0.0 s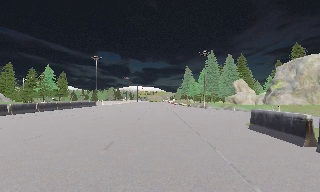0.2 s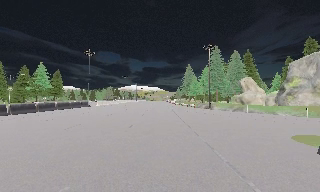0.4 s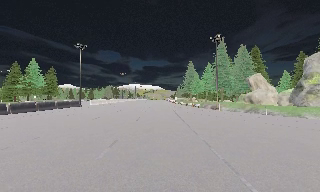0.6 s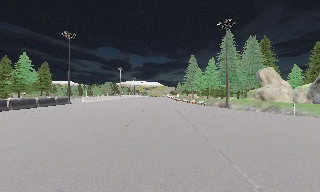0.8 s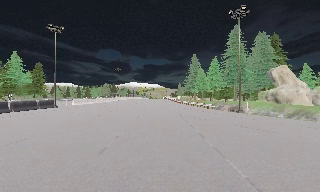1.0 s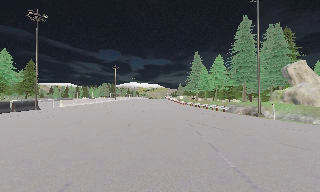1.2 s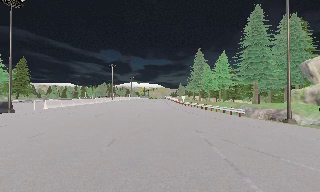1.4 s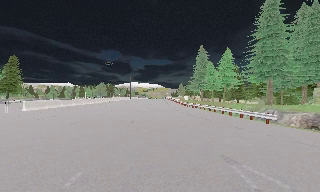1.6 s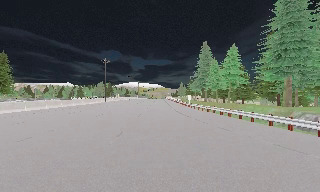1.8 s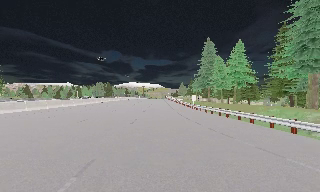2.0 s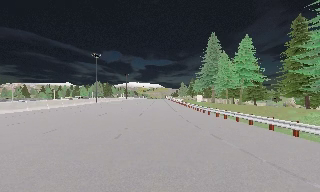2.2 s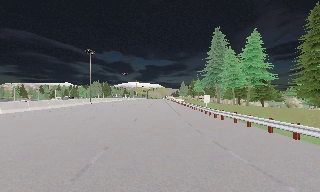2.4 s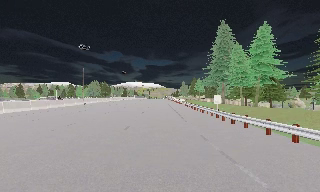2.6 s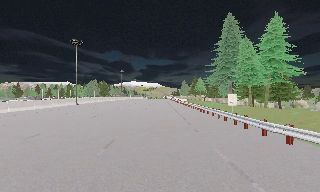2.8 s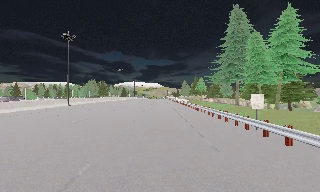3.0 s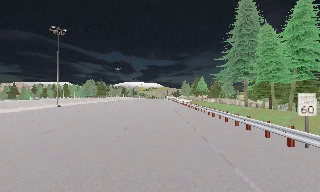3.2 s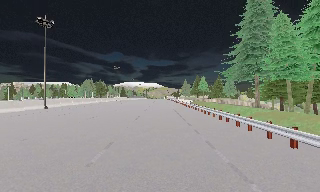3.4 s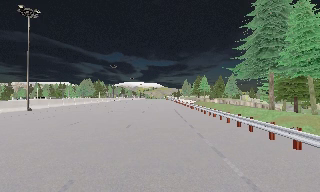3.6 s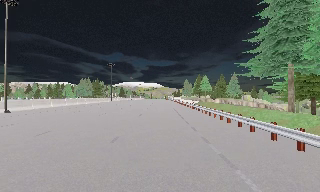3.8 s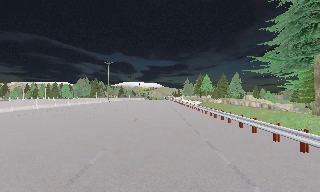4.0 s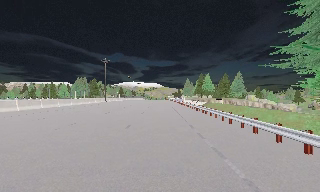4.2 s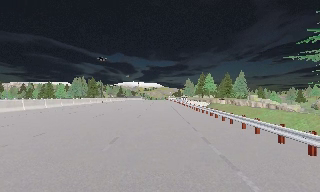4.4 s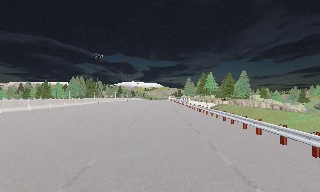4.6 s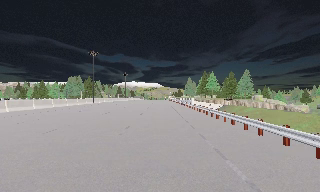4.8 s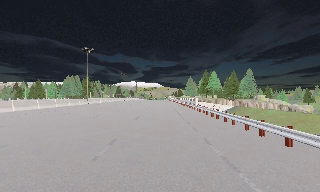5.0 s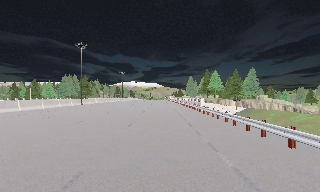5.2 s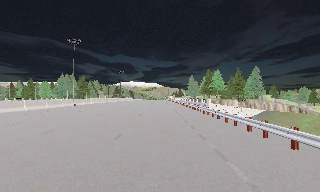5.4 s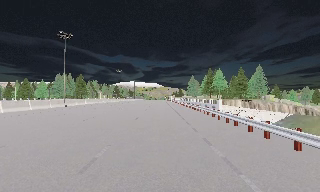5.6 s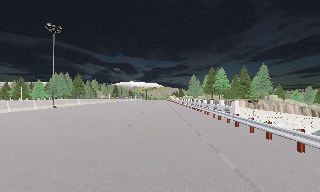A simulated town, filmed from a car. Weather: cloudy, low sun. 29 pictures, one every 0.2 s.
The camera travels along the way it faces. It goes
forward.
0.0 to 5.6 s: The camera travels forward, about 85 m, so what stands in front looms larger.
The film runs forward here.
